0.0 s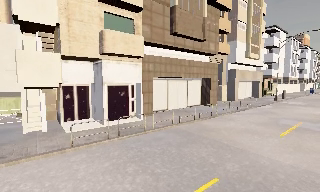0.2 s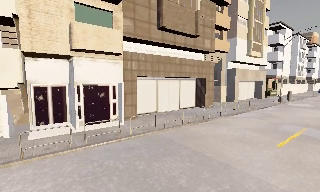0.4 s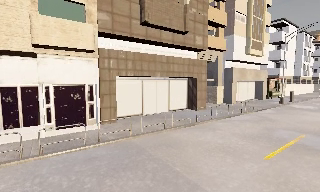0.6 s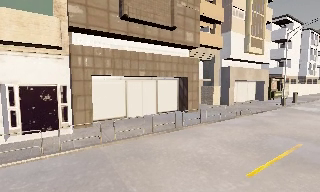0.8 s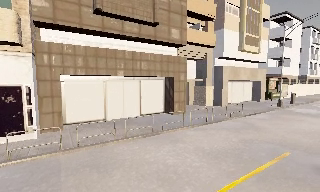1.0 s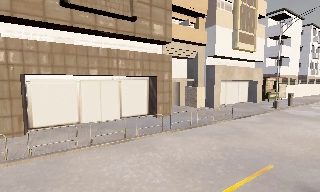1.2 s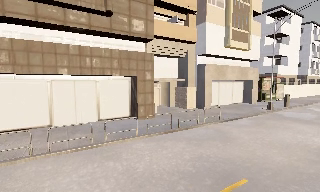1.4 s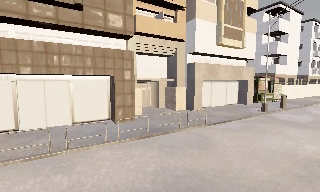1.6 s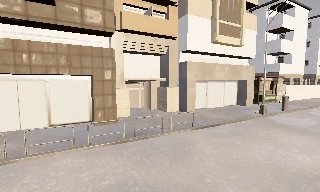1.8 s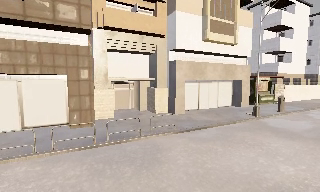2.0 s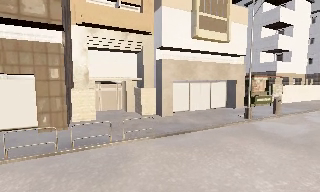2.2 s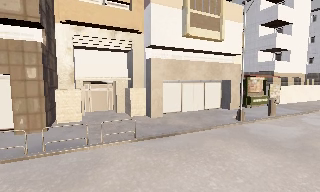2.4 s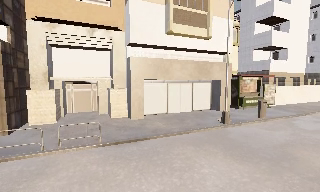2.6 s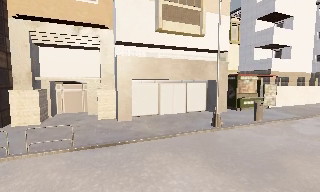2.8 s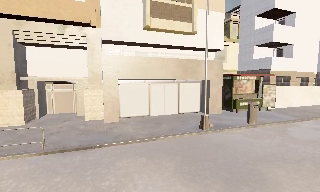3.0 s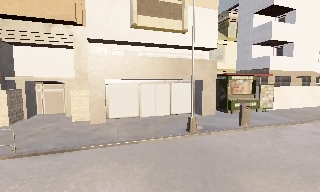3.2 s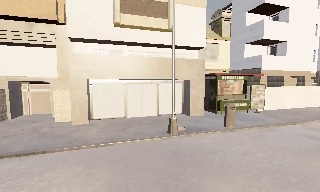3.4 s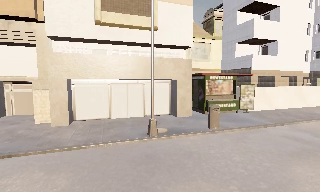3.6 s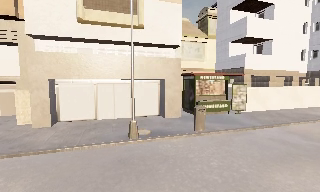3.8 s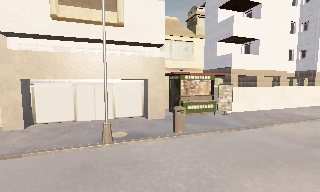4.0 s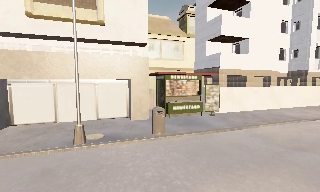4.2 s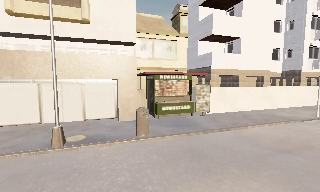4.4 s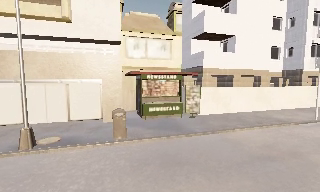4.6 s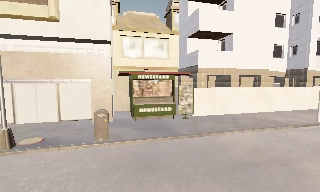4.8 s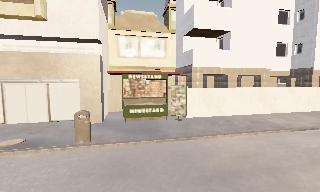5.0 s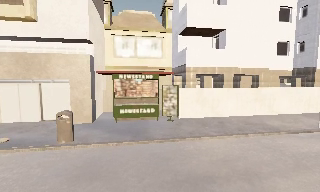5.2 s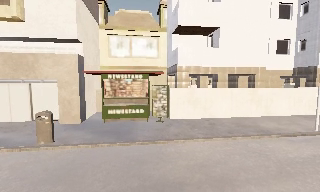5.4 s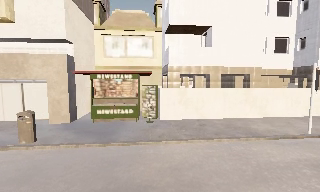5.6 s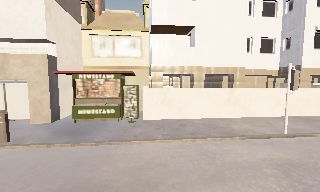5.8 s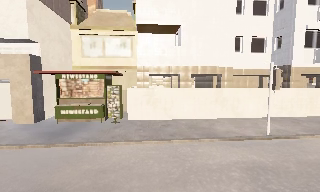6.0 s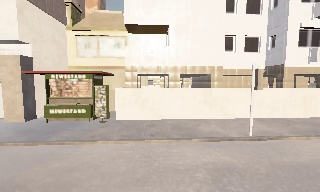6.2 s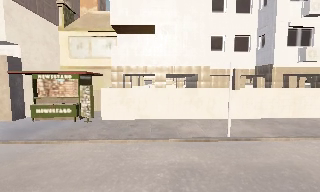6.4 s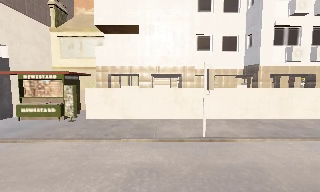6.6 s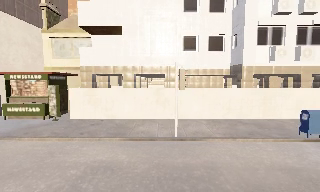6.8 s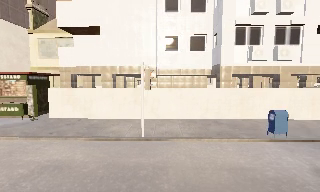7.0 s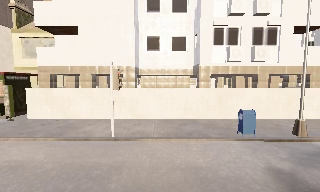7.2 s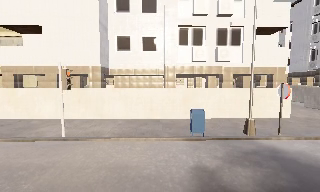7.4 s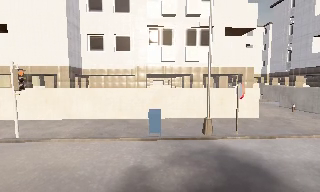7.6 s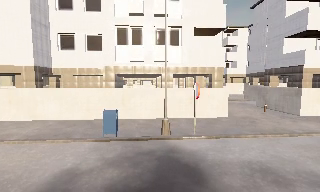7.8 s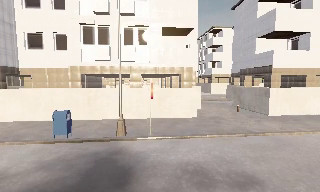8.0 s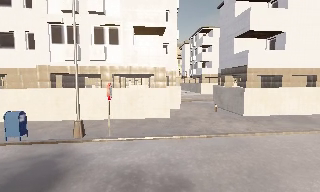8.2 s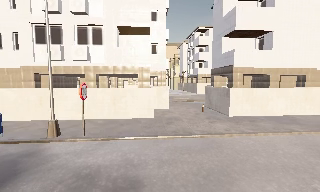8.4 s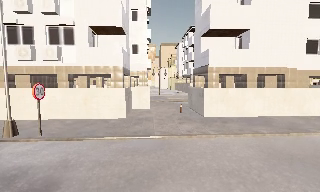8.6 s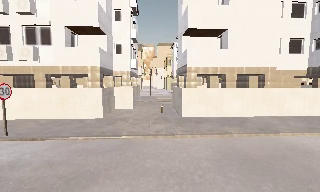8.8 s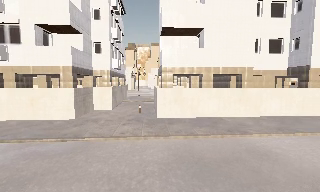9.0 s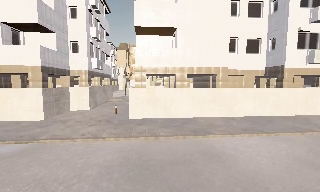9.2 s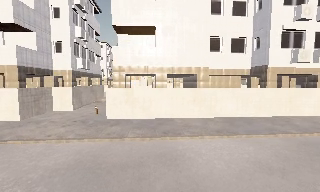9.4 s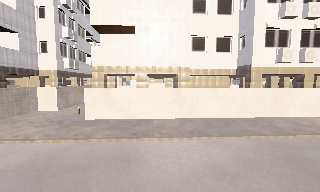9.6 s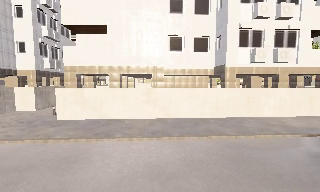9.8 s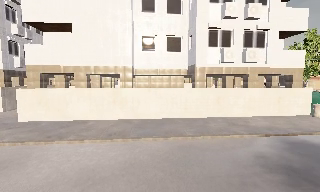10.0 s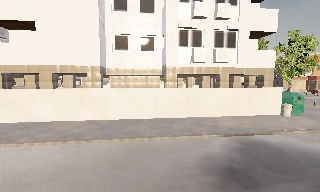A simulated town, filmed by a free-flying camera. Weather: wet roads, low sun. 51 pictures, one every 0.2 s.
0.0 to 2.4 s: The camera pans to its left, which is counterclockwise from overhead, by about 15 degrees. It travels to its right and forward, about 16 m, so close, fixed things drift to the left.
2.4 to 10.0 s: The camera pans to its left, which is counterclockwise from overhead, by about 15 degrees. It travels to its right, about 50 m, so close, fixed things drift to the left. It gains speed.
The film runs forward here.
